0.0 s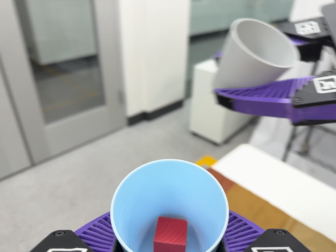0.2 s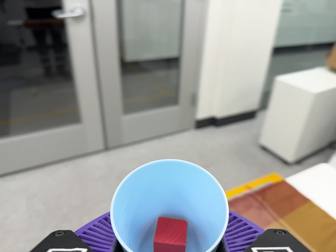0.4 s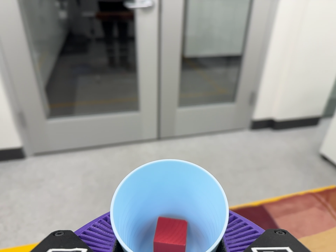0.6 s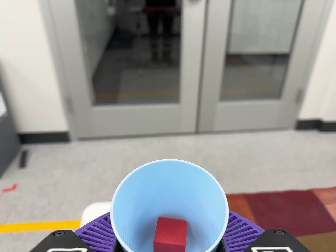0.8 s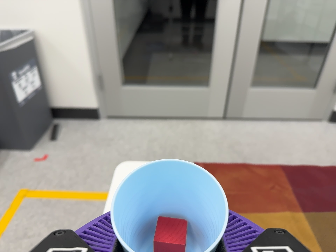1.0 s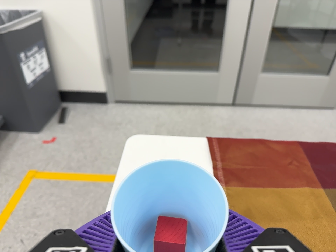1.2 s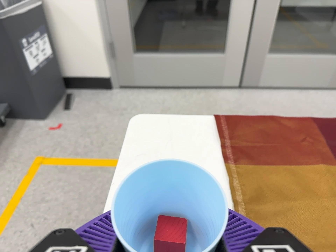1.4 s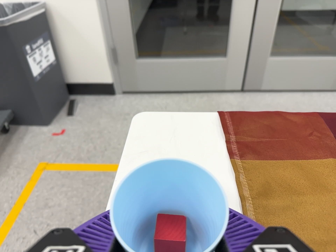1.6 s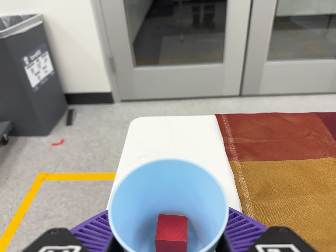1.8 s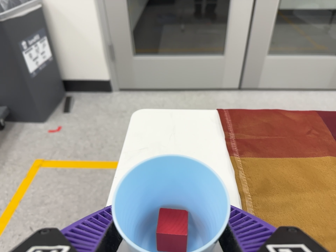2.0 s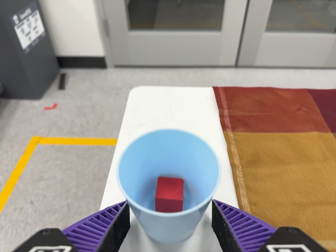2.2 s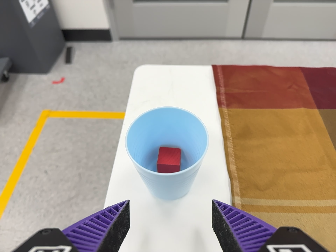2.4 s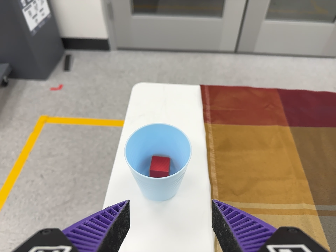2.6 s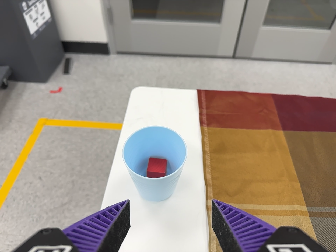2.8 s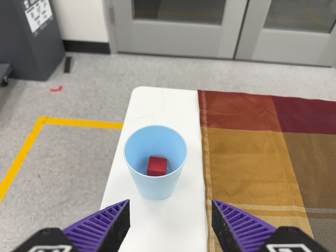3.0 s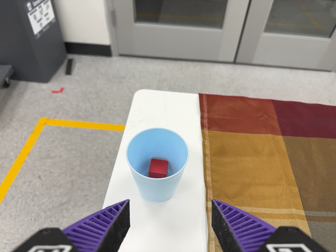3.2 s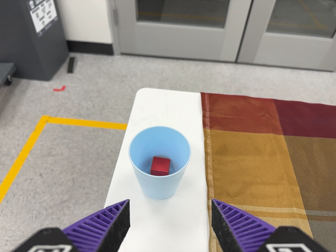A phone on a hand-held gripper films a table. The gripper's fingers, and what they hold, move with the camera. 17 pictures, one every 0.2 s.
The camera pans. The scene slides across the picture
to the right.
0.0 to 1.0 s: The camera pans to its left by about 40 degrees. It travels toward the bottom of its view and to its left, about 20 cm, so close, fixed things drift upward. It rolls about its line of sight by about 25 degrees, and the scene rotates clockwise.
1.0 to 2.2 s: The camera's aim tips toward the bottom of its view by about 15 degrees, and the scene shifts upward.
2.2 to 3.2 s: The camera travels backward, about 7 cm, so what stands in front gets smaller.
The film runs forward here.
